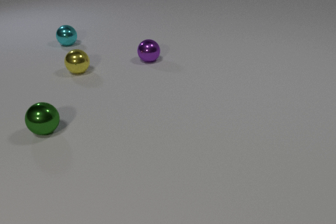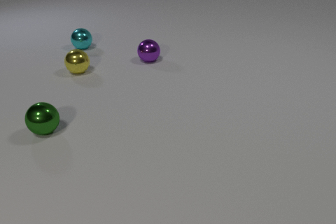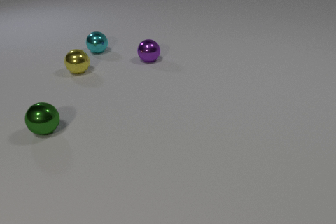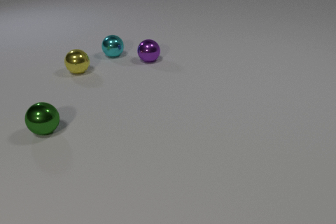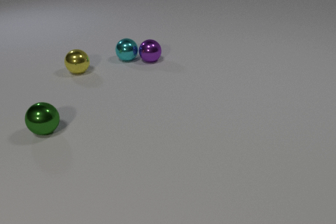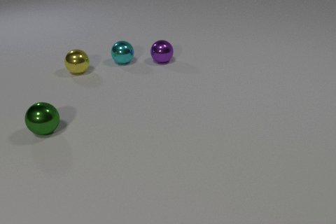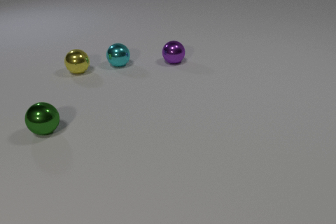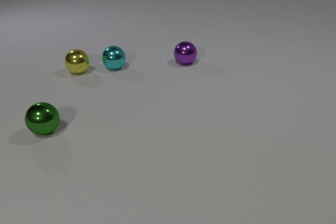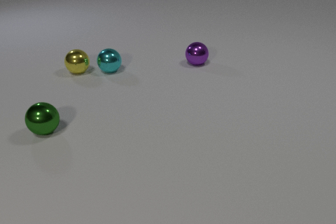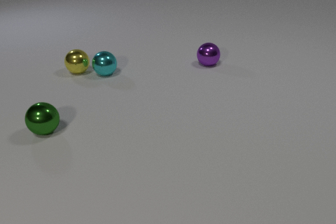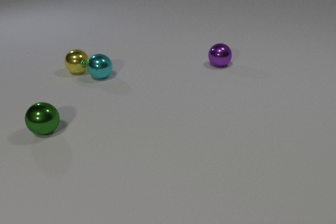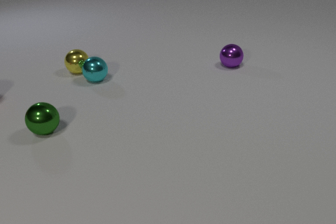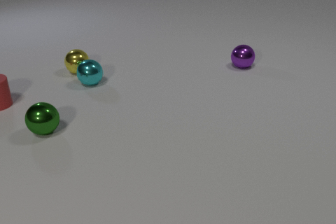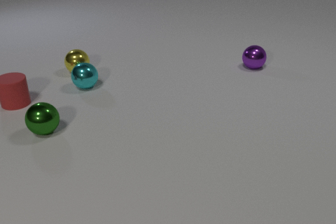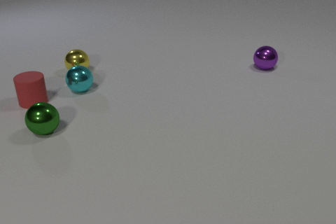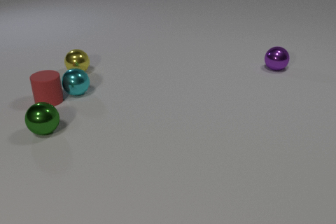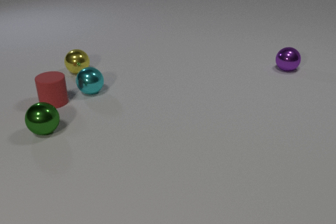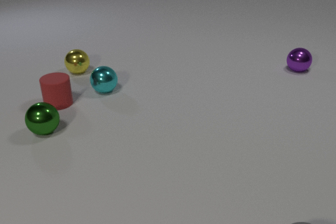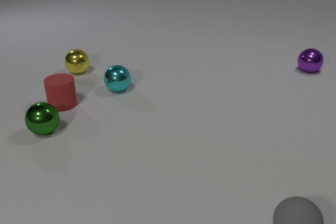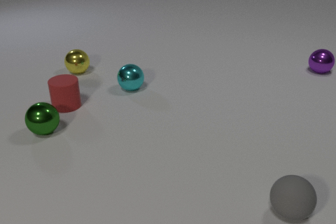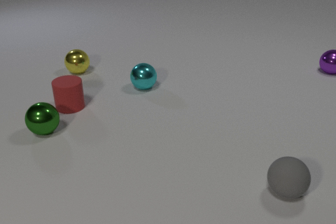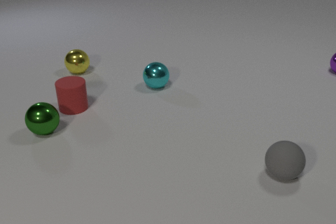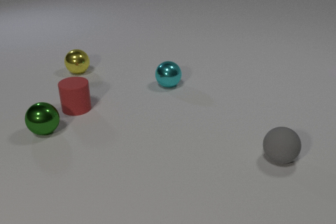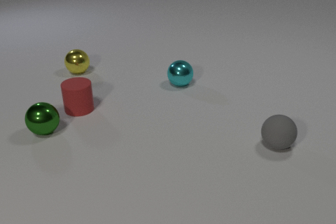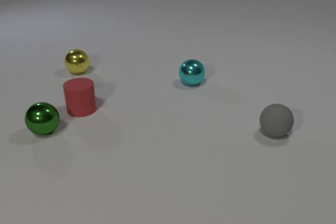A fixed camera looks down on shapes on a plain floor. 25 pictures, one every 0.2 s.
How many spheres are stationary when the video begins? 3.
What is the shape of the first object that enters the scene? cylinder.
How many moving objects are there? 4.
0.0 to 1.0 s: The cyan metal sphere rolls toward the camera and to the right. The purple metal sphere rolls to the right. The cyan metal sphere and the purple metal sphere collide.
1.0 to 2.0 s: The cyan metal sphere rolls toward the camera and to the left. The purple metal sphere rolls to the right.
2.0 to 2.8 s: The cyan metal sphere rolls toward the camera and to the left. The purple metal sphere rolls to the right. The red rubber cylinder comes in at the left edge, slides to the right.
2.8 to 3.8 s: The cyan metal sphere rolls to the right. The purple metal sphere rolls to the right. The red rubber cylinder slides to the right and toward the camera. The gray rubber sphere comes in at the bottom edge, rolls away from the camera. The cyan metal sphere and the red rubber cylinder collide.
3.8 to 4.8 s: The cyan metal sphere rolls to the right. The purple metal sphere rolls to the right, leaves at the right edge. The red rubber cylinder slides to the right and toward the camera. The gray rubber sphere rolls away from the camera.
